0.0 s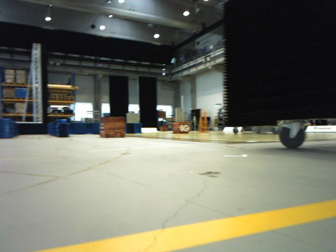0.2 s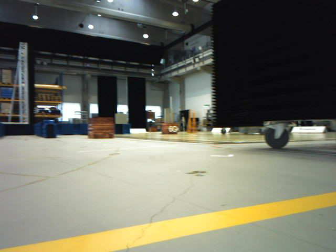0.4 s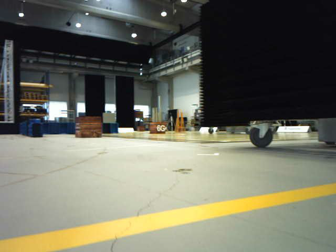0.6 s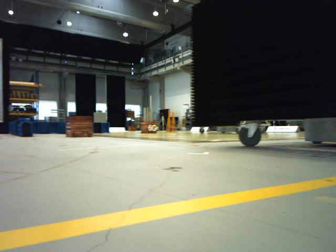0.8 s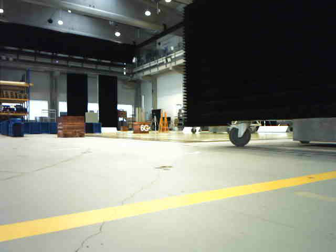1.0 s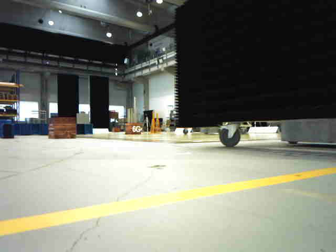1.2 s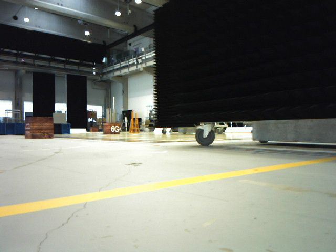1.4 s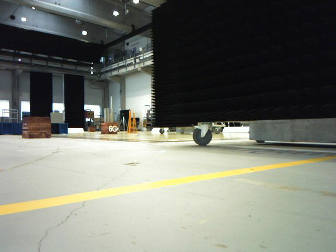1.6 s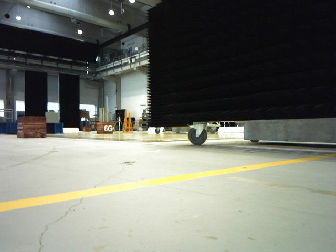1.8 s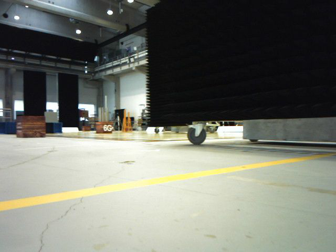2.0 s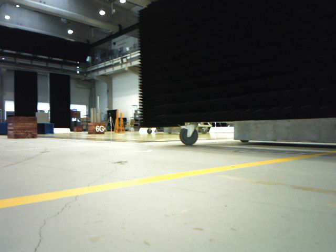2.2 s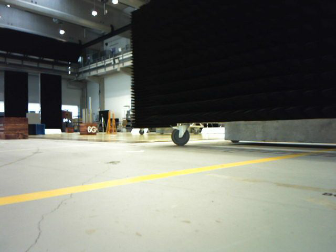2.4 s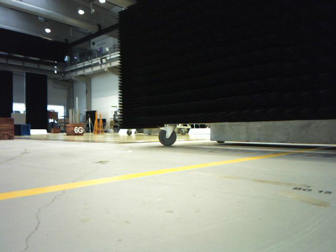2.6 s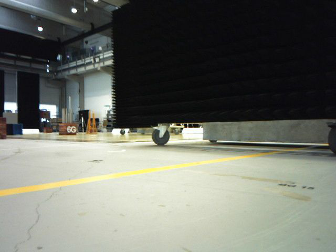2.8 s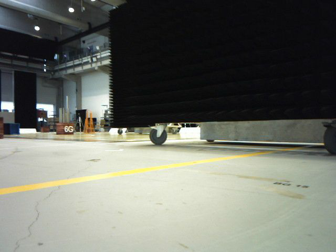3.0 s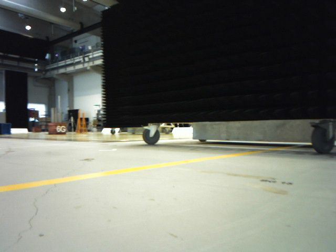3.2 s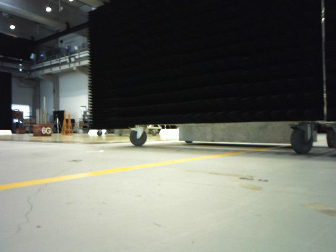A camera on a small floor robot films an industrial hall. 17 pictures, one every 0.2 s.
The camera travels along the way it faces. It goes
backward.
0.0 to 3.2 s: The camera pans to its right, which is clockwise from overhead, by about 25 degrees. It travels backward, about 0.6 m, so what stands in front gets smaller.
The film runs backward here.
